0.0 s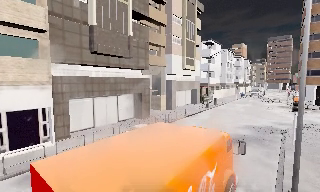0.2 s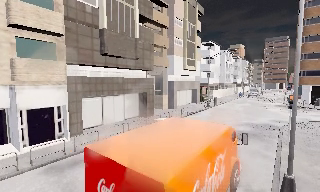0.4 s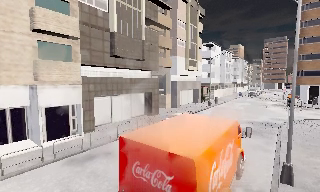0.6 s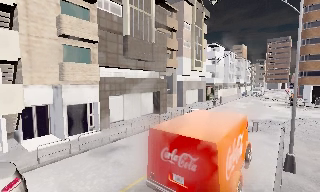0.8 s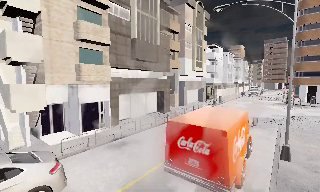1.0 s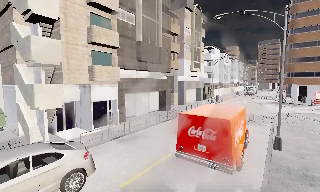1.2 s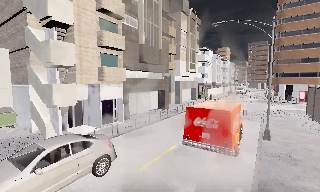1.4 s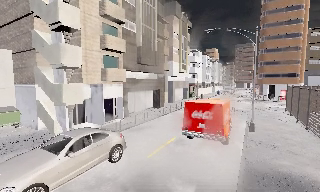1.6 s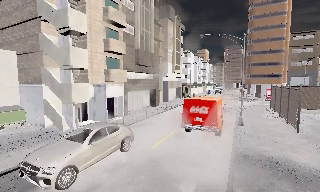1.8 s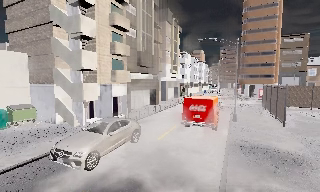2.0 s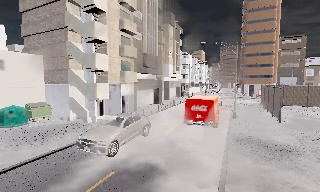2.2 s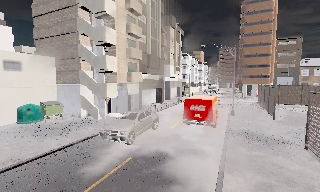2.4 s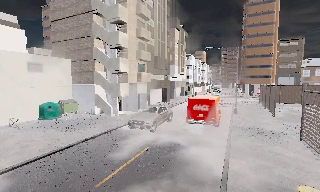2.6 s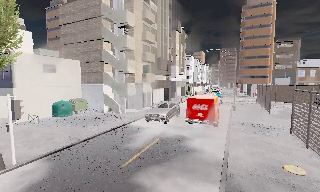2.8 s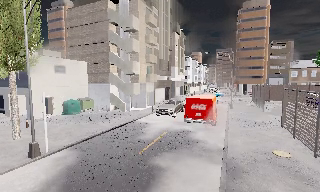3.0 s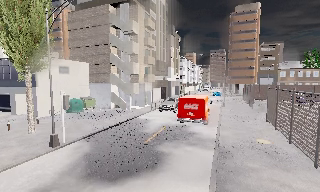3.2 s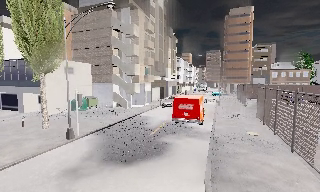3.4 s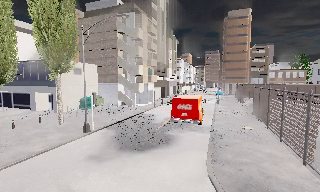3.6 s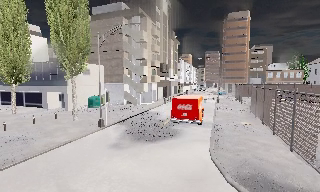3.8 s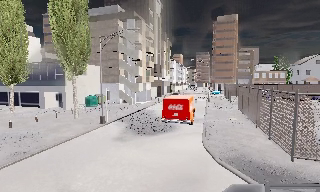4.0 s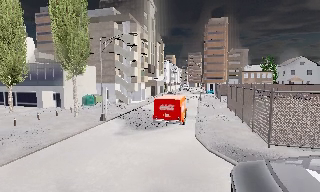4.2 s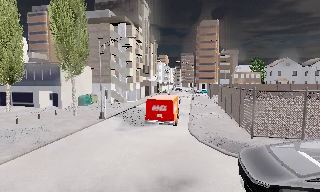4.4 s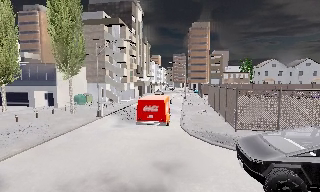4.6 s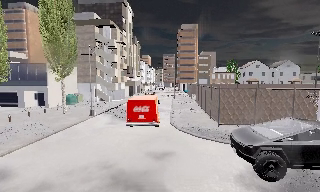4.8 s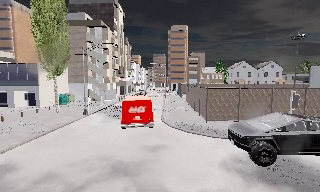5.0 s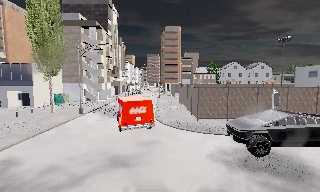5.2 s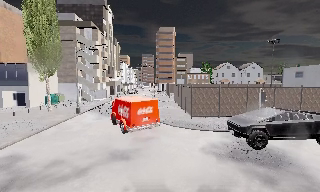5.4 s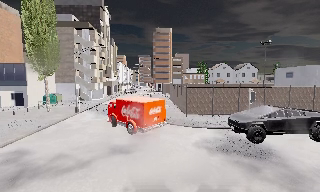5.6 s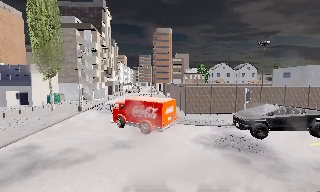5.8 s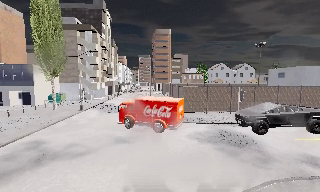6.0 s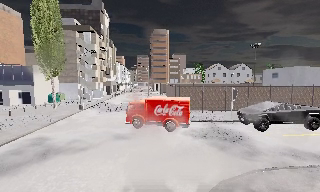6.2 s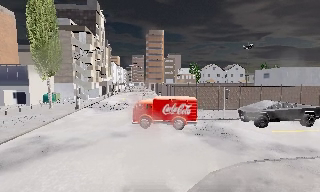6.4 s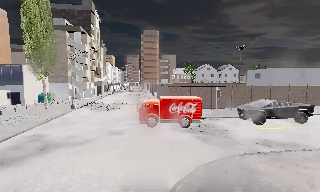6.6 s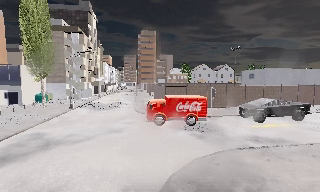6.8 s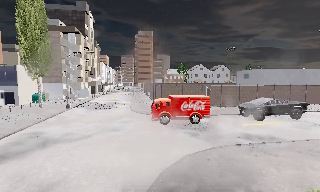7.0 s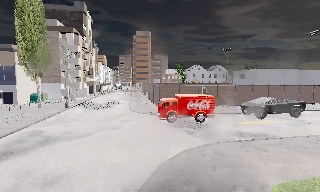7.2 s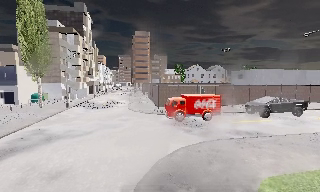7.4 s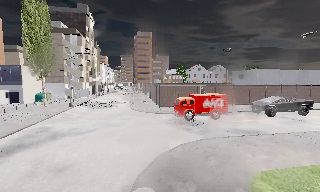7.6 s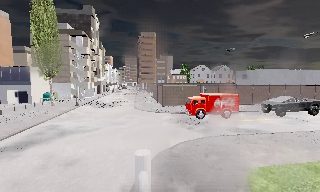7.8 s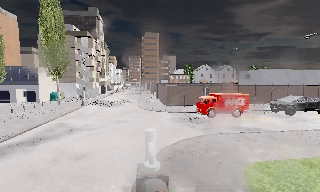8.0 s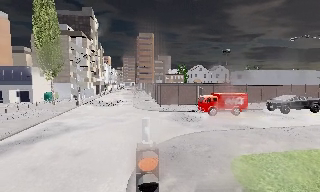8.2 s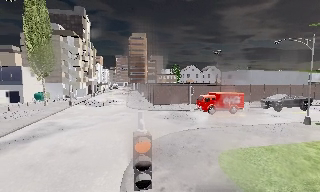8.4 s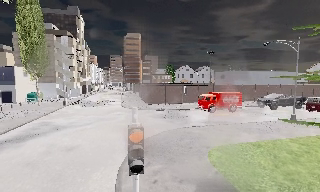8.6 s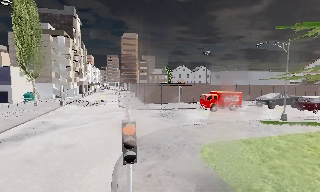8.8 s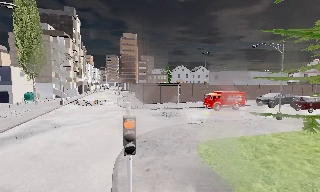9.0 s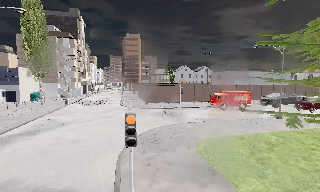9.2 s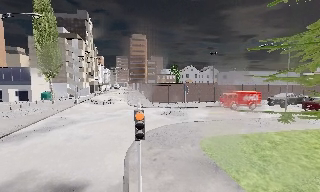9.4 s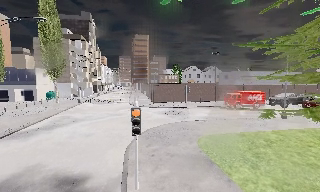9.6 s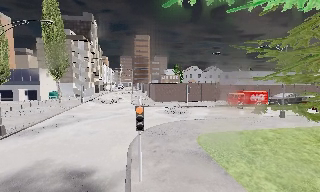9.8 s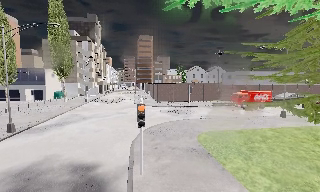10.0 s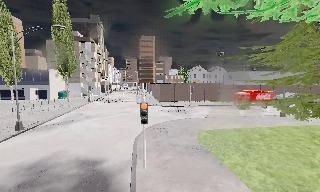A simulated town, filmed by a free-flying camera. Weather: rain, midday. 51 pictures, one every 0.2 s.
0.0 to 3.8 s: The camera pans to its right, which is clockwise from overhead, by about 20 degrees. It travels backward and to its left, about 25 m, so what stands in front gets smaller.
3.8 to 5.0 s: The camera swings to its right by about 15 degrees, and the scene slides to the left. It travels backward, about 6 m, so what stands in front gets smaller.
5.0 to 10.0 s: The camera travels backward, about 13 m, so what stands in front gets smaller.
The film runs backward here.
